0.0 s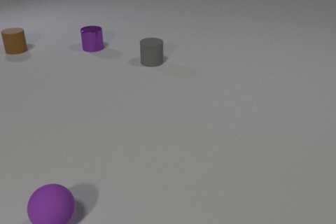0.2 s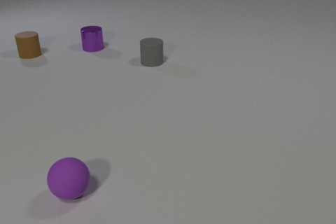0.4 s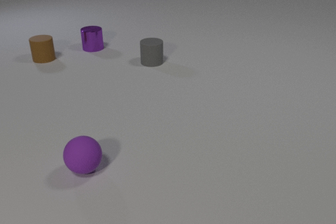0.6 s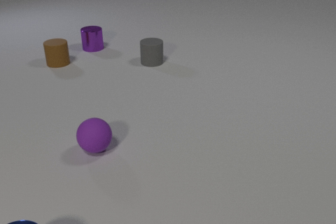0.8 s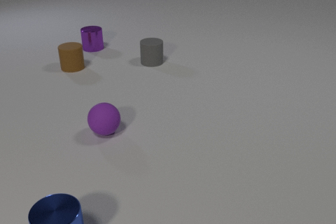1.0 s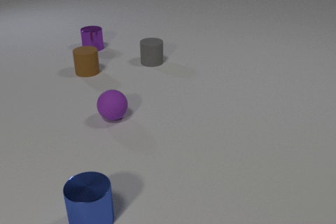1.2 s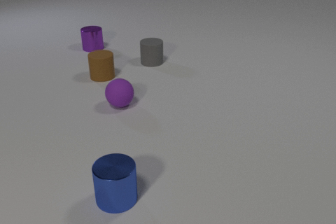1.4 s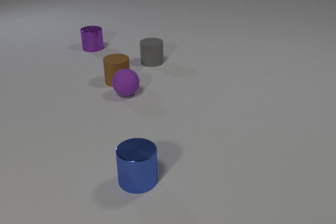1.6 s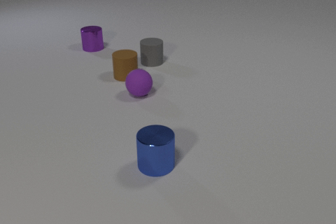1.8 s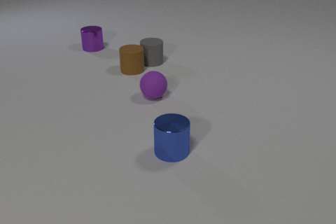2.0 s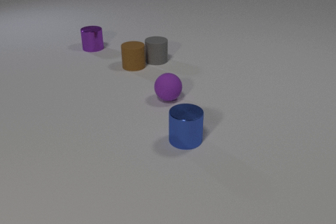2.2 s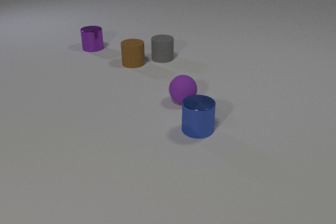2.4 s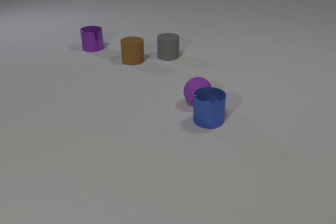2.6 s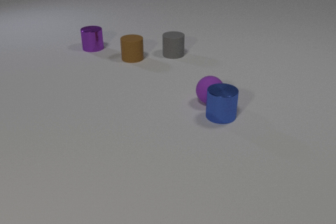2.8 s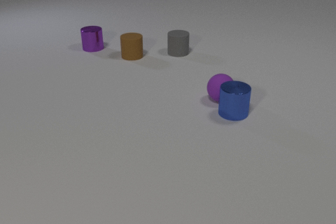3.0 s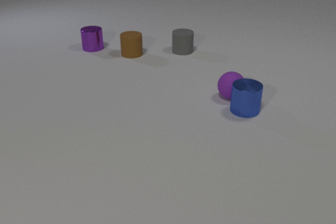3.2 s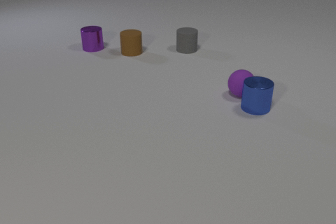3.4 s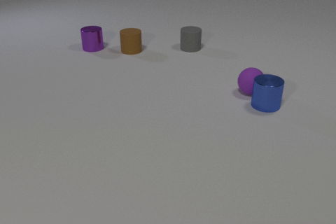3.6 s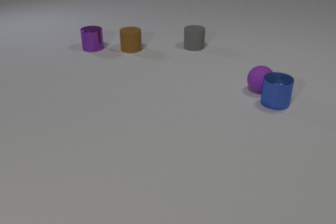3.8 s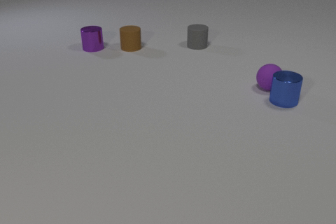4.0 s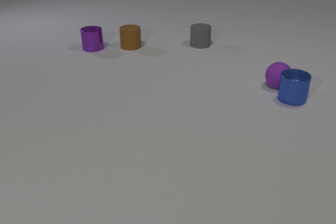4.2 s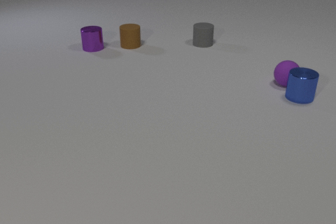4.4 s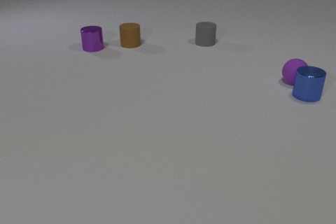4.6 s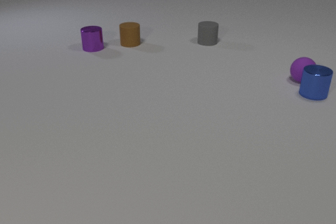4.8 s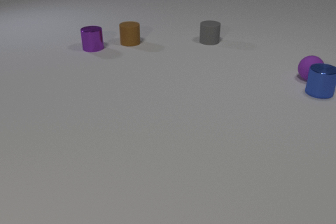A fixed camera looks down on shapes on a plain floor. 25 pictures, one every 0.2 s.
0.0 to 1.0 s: The brown rubber cylinder slides toward the camera and to the right. The purple rubber sphere rolls away from the camera. The blue metal cylinder comes in at the bottom edge, slides to the right and away from the camera.
1.0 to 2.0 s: The brown rubber cylinder slides to the right. The purple rubber sphere rolls to the right and away from the camera. The blue metal cylinder slides away from the camera and to the right. The gray rubber cylinder slides to the right. The brown rubber cylinder and the purple rubber sphere collide. The brown rubber cylinder and the gray rubber cylinder collide.
2.0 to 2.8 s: The brown rubber cylinder slides away from the camera. The purple rubber sphere rolls to the right. The blue metal cylinder slides away from the camera and to the right. The gray rubber cylinder slides to the right and away from the camera. The purple rubber sphere and the blue metal cylinder collide.
2.8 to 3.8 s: The brown rubber cylinder slides away from the camera. The purple rubber sphere rolls to the right and away from the camera. The blue metal cylinder slides to the right and away from the camera. The gray rubber cylinder slides away from the camera and to the right.
3.8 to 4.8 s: The brown rubber cylinder slides away from the camera. The purple rubber sphere rolls to the right and away from the camera. The blue metal cylinder slides to the right and away from the camera. The gray rubber cylinder slides away from the camera and to the right.
What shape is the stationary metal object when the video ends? cylinder.
How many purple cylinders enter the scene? 0.
What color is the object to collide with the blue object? purple.
